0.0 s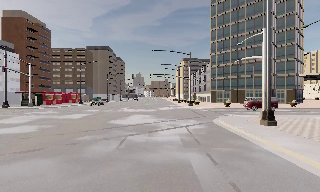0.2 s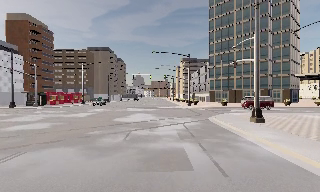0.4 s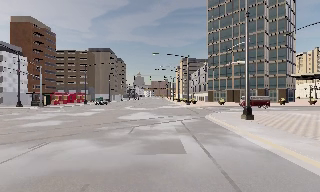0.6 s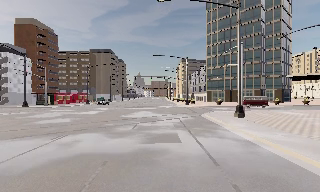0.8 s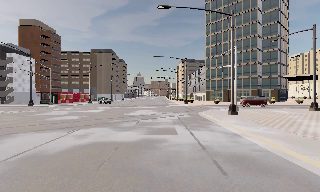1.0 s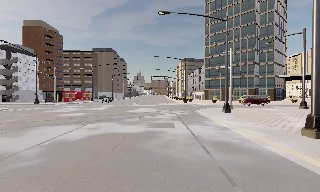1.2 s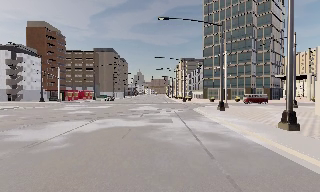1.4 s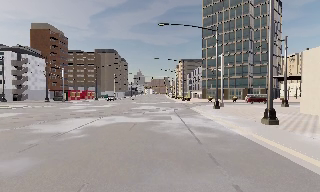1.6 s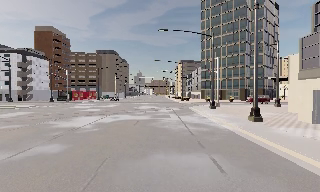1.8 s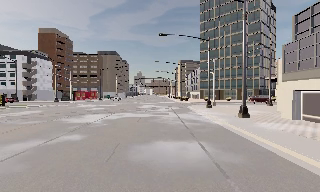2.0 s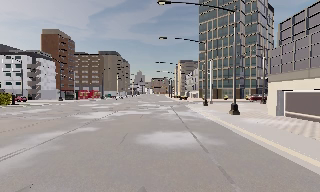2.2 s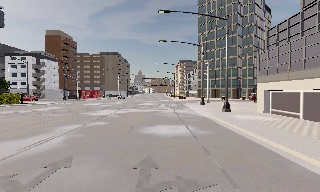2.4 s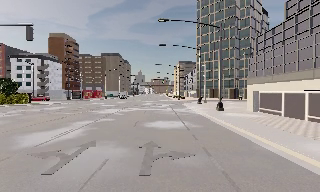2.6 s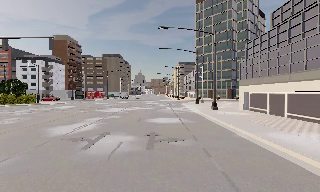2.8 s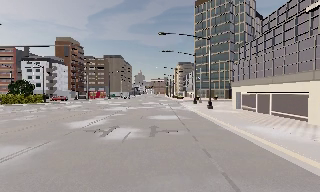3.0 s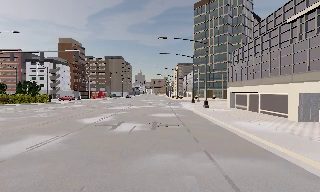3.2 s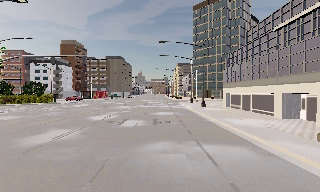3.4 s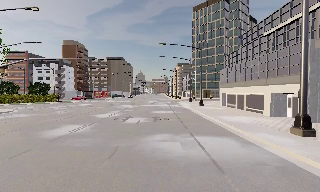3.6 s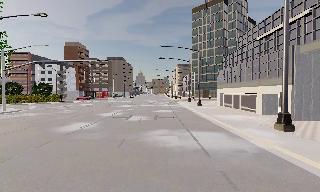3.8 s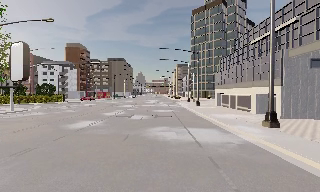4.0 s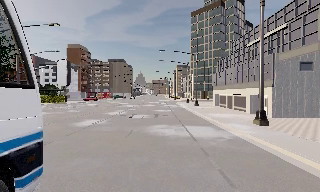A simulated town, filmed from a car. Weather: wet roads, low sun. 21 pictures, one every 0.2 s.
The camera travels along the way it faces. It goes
backward.
0.0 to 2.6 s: The camera travels backward, about 20 m, so what stands in front gets smaller.
2.6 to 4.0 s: The camera travels backward, about 10 m, so what stands in front gets smaller. It loses speed.
The film runs backward here.
